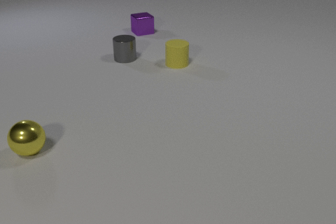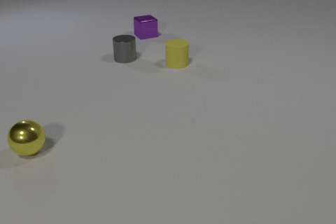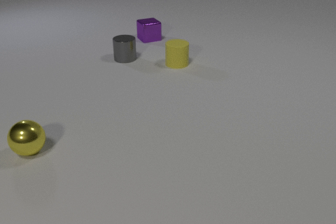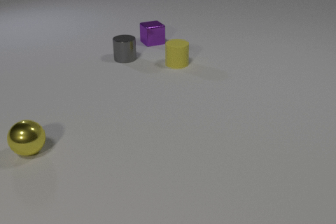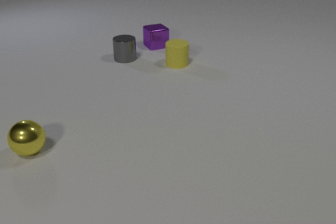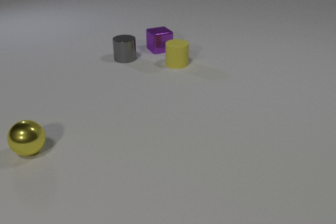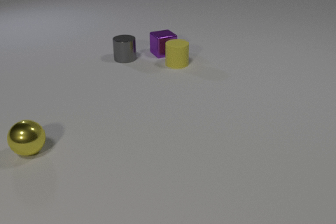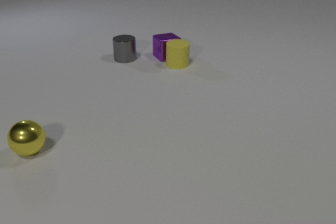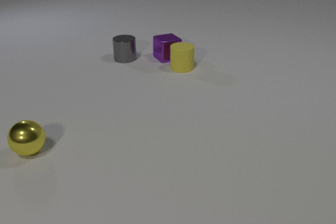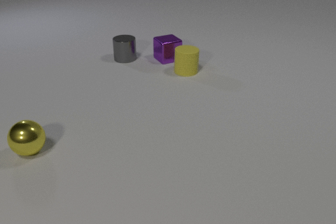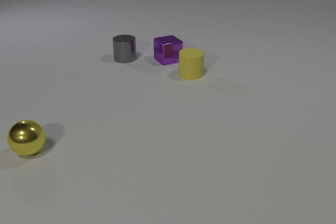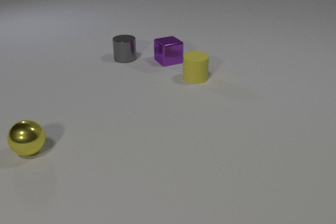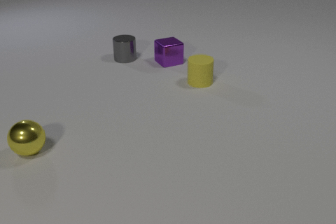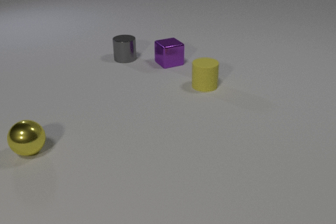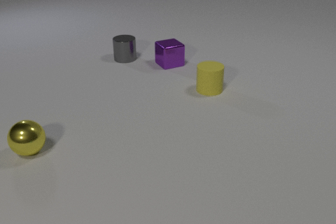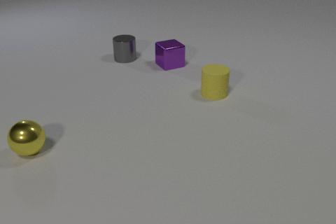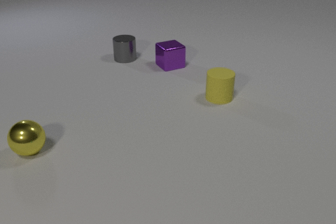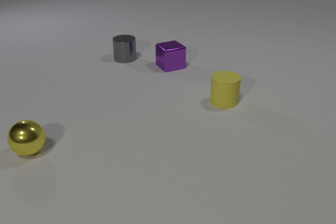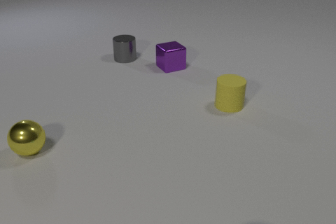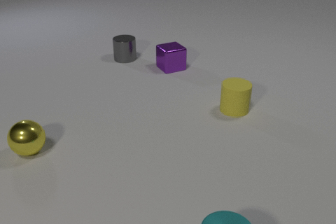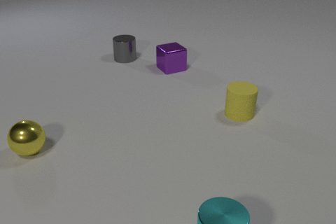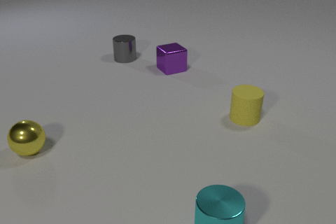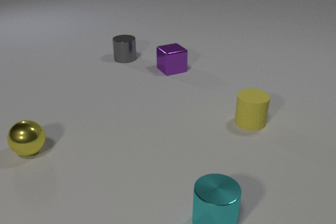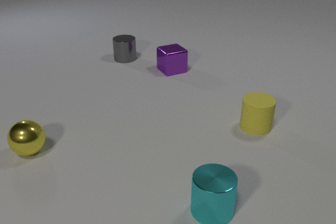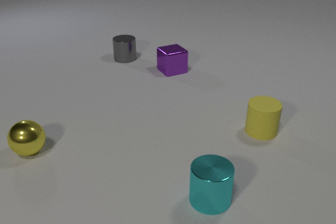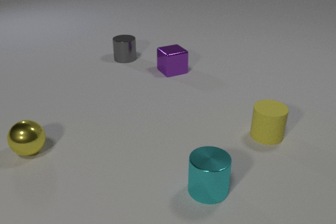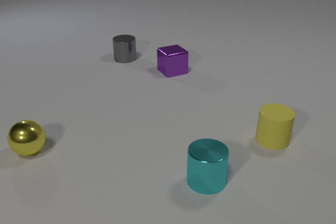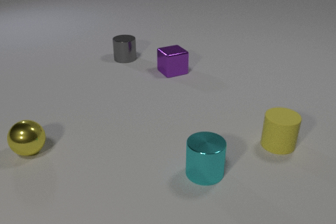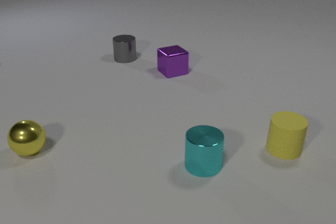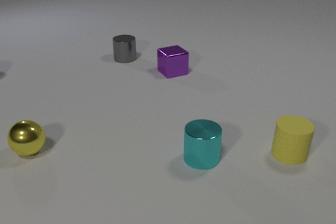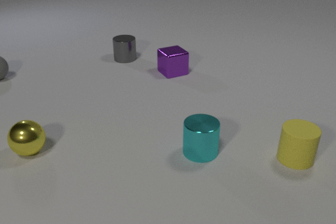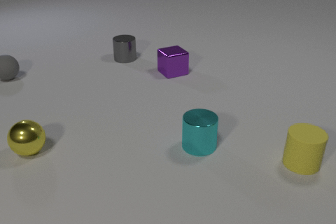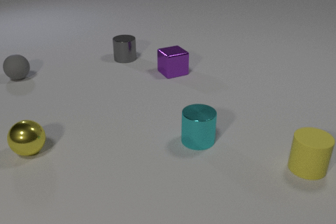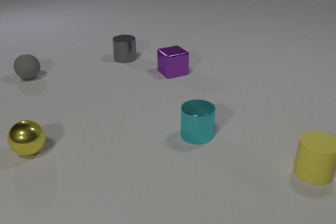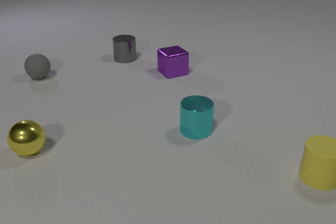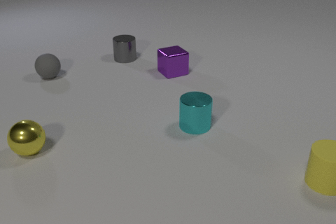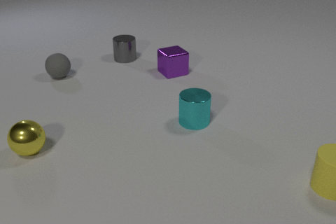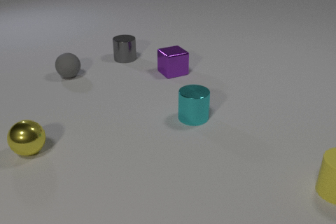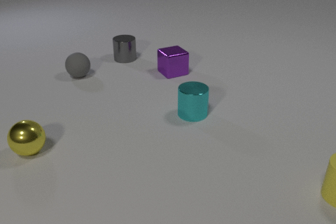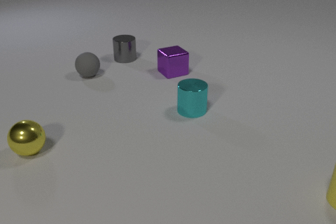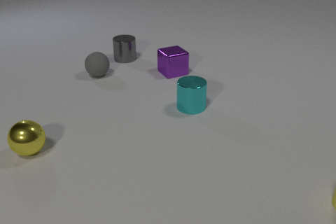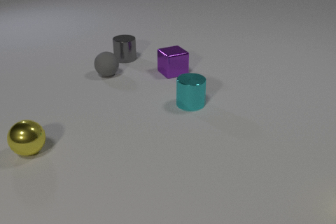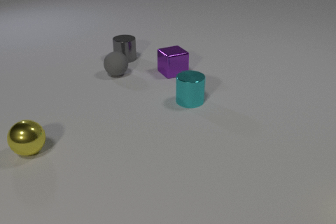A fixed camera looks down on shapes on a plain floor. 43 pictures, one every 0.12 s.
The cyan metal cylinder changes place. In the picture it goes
away from the camera.
The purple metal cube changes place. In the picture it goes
toward the camera.
0.00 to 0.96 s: The purple metal cube slides toward the camera. The yellow rubber cylinder slides toward the camera and to the right. The purple metal cube and the yellow rubber cylinder collide.
0.96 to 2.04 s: The purple metal cube slides toward the camera. The yellow rubber cylinder slides toward the camera and to the right.
2.04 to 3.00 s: The purple metal cube slides toward the camera. The yellow rubber cylinder slides toward the camera and to the right. The cyan metal cylinder comes in at the bottom edge, slides away from the camera.
3.00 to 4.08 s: The yellow rubber cylinder slides toward the camera and to the right. The gray rubber sphere comes in at the left edge, rolls to the right. The cyan metal cylinder slides away from the camera.
4.08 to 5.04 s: The yellow rubber cylinder slides to the right and toward the camera, leaves at the right edge. The gray rubber sphere rolls to the right. The cyan metal cylinder slides away from the camera.
What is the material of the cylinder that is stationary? metal.
Are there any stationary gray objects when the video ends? yes.
What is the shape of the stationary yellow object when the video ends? sphere.
